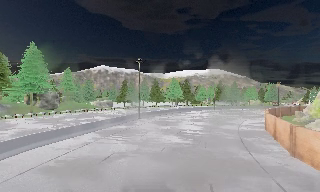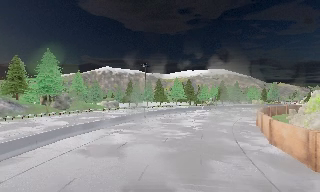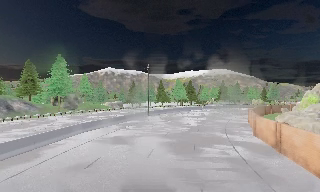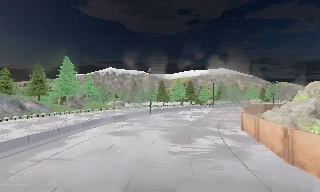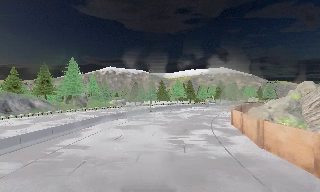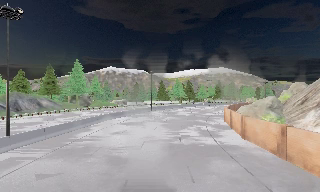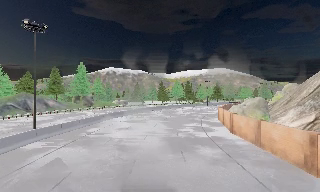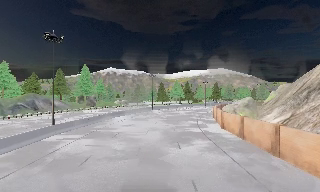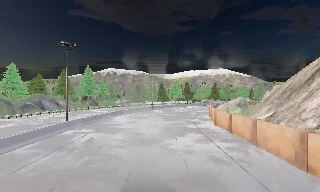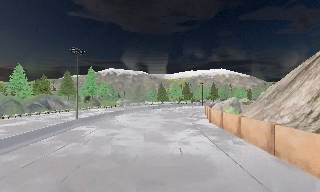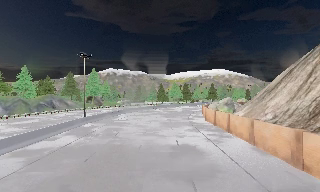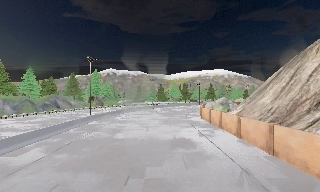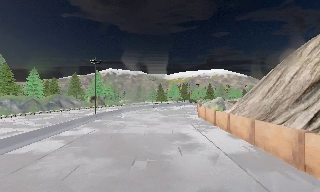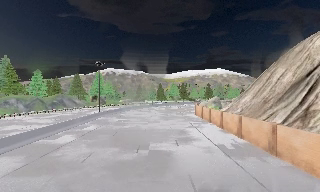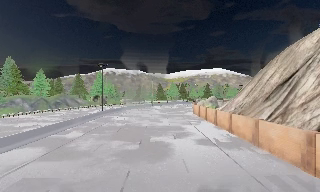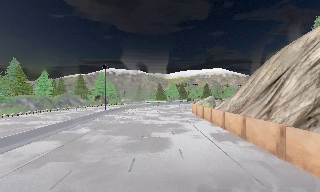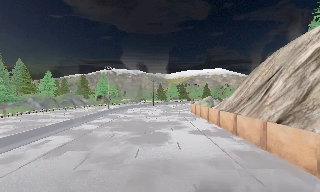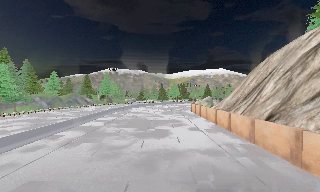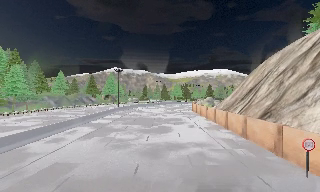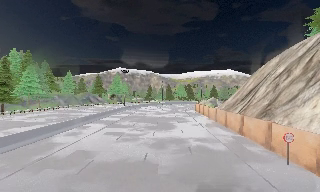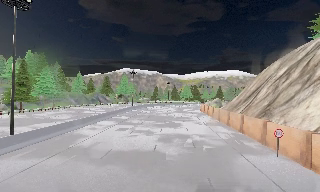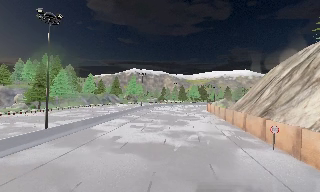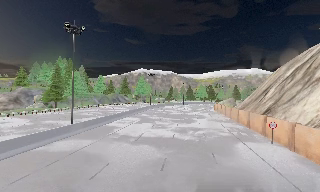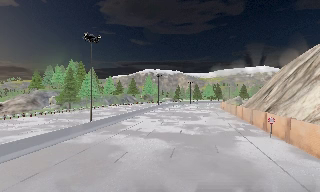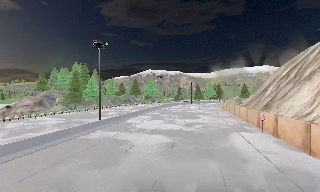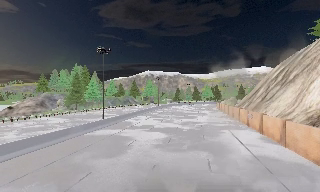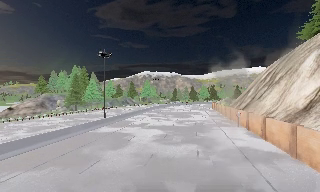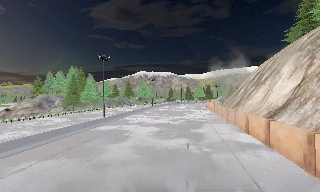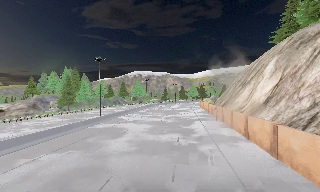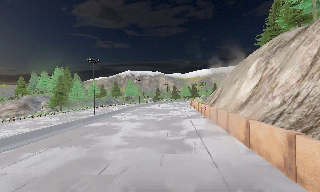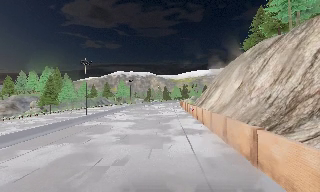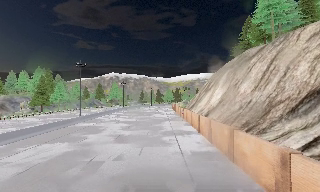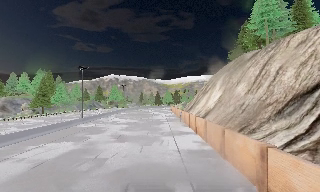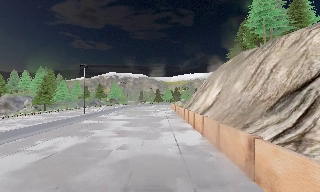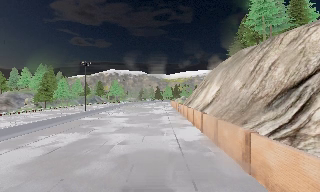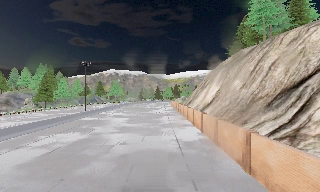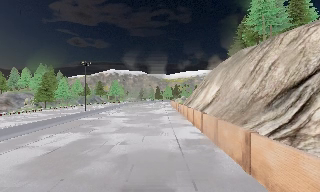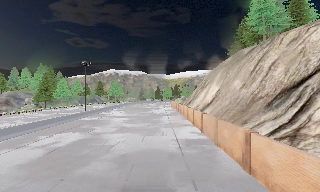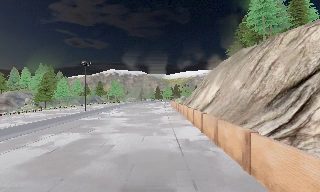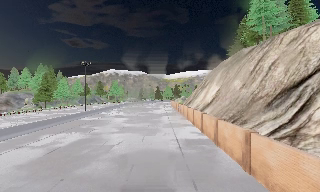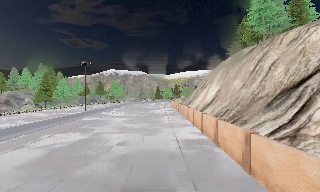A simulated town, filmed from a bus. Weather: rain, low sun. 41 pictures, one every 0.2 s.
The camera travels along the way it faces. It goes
backward.
0.0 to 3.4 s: The camera travels backward, about 45 m, so what stands in front gets smaller.
3.4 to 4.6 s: The camera pans to its left, which is counterclockwise from overhead, by about 10 degrees. It travels backward, about 12 m, so what stands in front gets smaller.
4.6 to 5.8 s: The camera travels backward, about 12 m, so what stands in front gets smaller.
5.8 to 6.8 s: The camera travels backward, about 6 m, so what stands in front gets smaller. It loses speed.
6.8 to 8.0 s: The camera keeps its place and its aim.
The film runs backward here.
